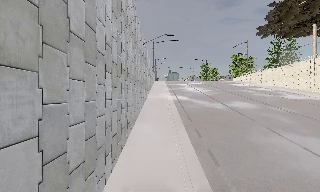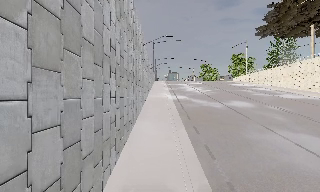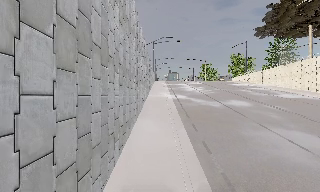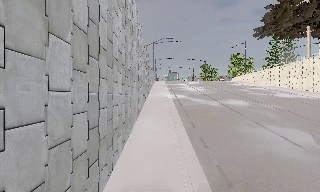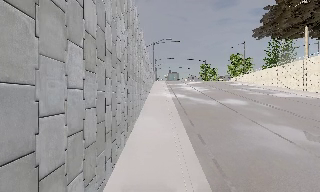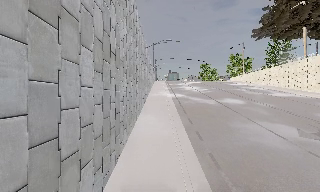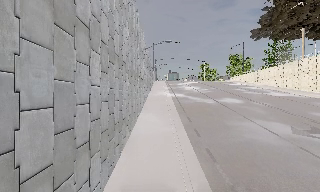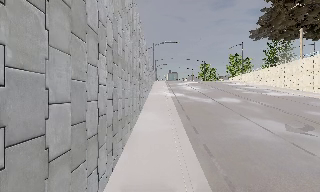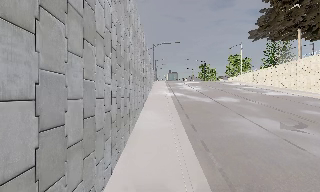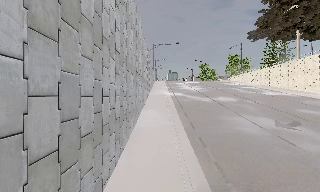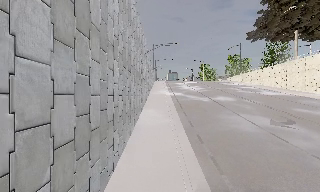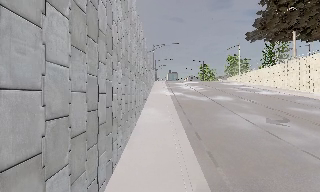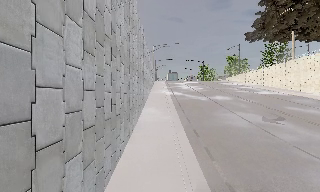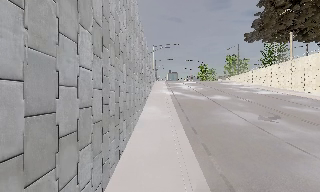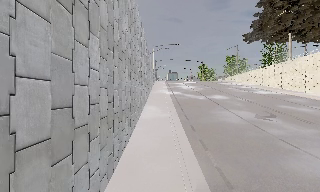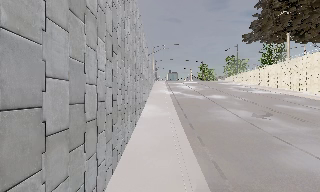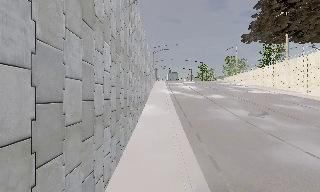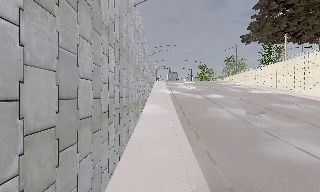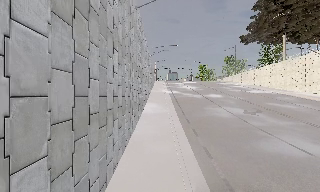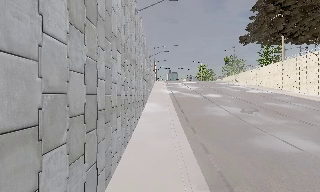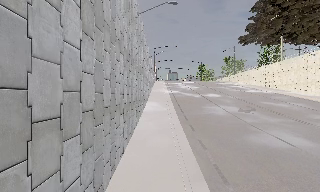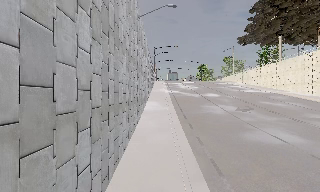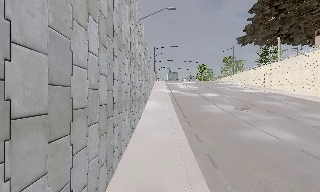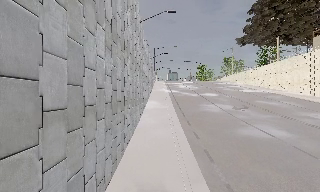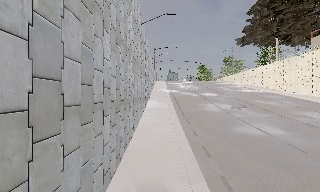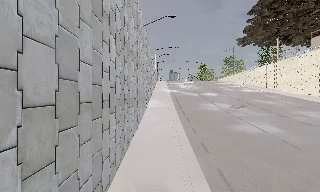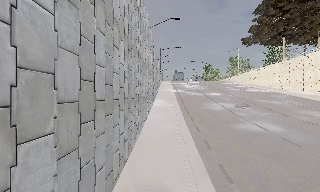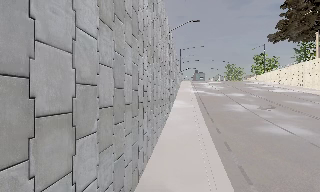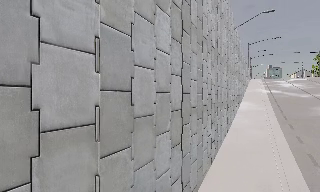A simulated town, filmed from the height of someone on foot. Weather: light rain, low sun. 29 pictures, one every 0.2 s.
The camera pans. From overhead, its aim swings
counterclockwise.
The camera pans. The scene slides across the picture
to the right.
0.0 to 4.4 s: The camera travels backward, about 8 m, so what stands in front gets smaller.
4.4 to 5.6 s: The camera pans to its left, which is counterclockwise from overhead, by about 30 degrees. It travels backward, about 2 m.
The film runs backward here.
